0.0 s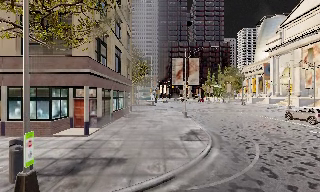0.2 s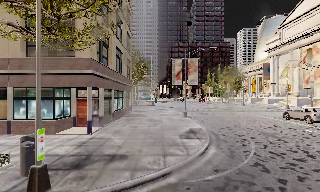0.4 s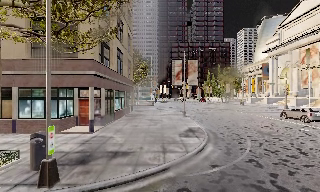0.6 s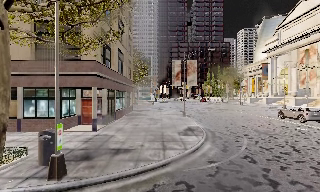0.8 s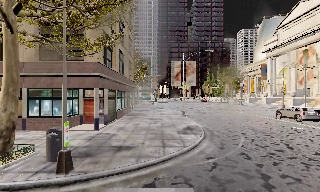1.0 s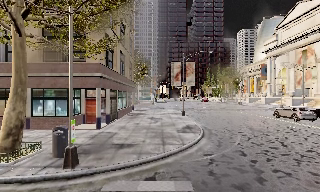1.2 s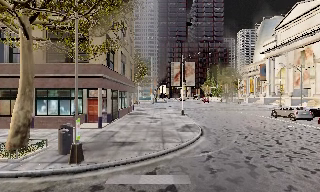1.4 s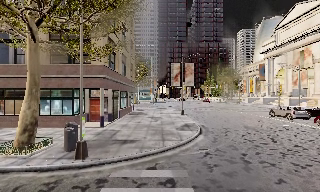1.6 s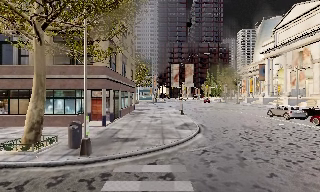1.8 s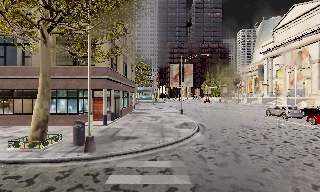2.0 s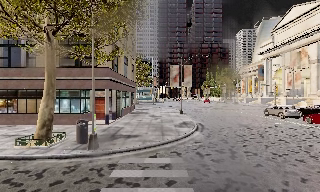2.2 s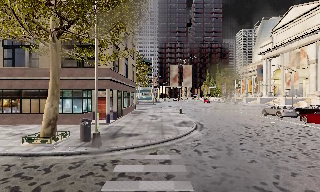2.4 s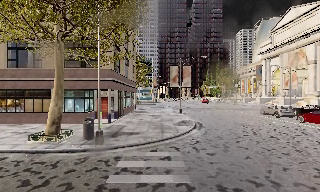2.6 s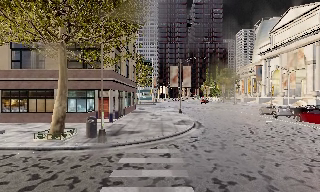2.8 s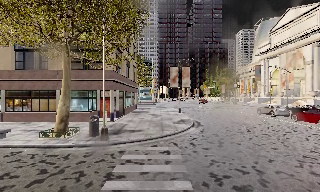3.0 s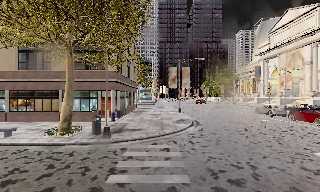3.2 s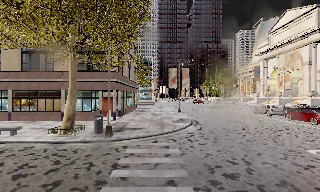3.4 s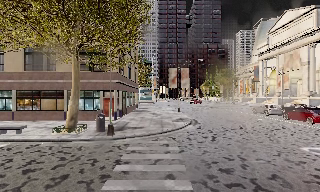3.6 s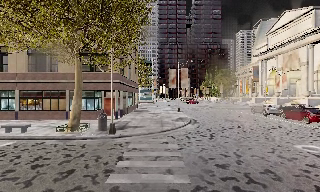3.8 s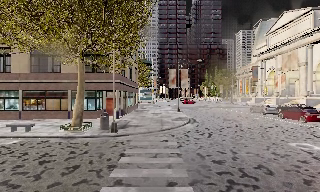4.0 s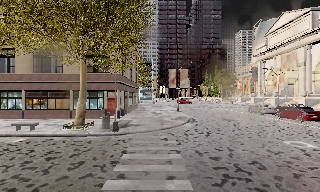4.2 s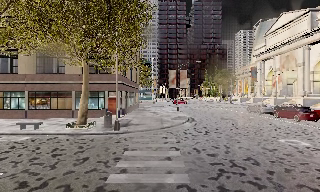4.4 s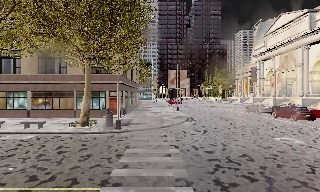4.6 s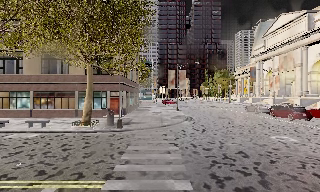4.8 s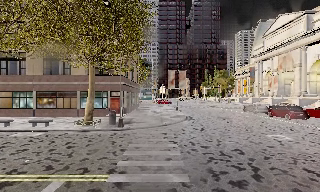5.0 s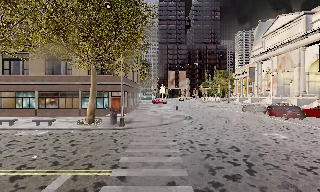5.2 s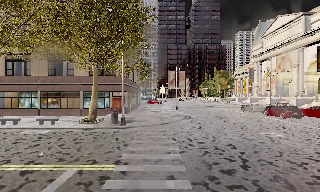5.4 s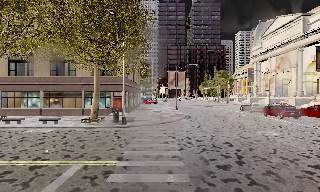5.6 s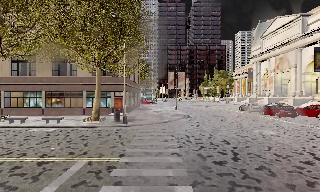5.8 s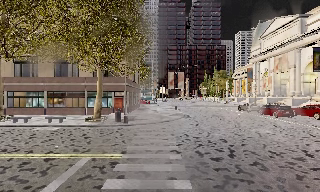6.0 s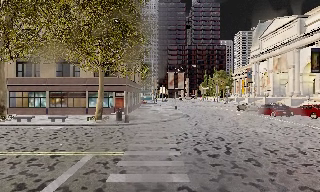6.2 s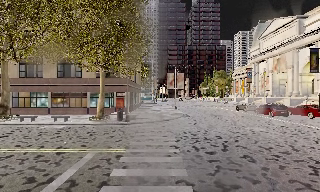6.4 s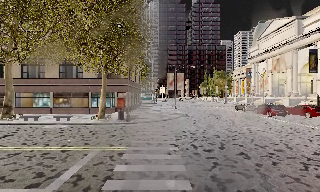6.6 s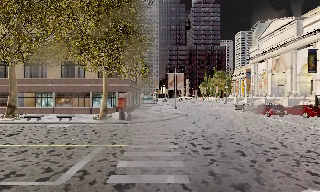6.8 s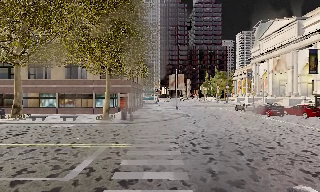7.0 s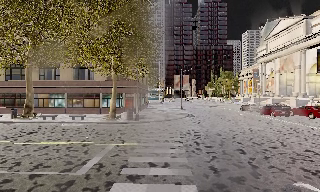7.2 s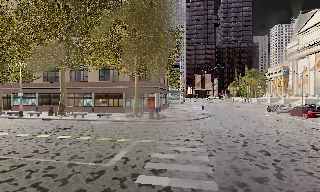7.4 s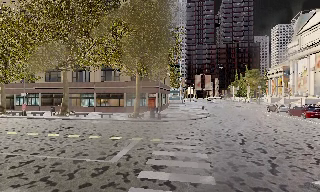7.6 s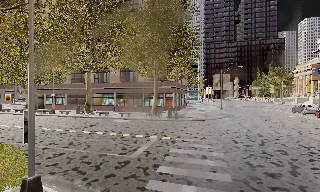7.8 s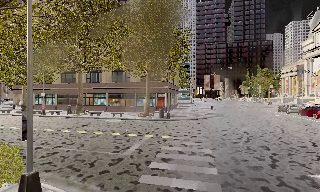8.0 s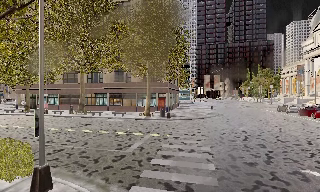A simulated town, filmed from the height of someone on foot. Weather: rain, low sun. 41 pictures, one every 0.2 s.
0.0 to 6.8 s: The camera travels backward, about 12 m, so what stands in front gets smaller.
6.8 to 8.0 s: The camera pans to its left, which is counterclockwise from overhead, by about 15 degrees. It travels backward, about 2 m, so what stands in front gets smaller.
The film runs backward here.
